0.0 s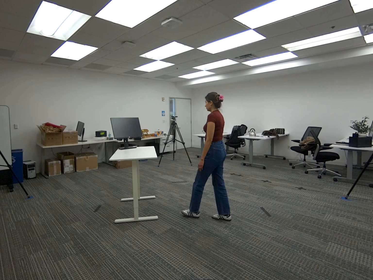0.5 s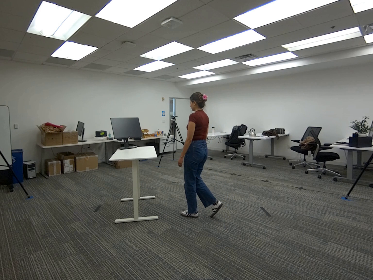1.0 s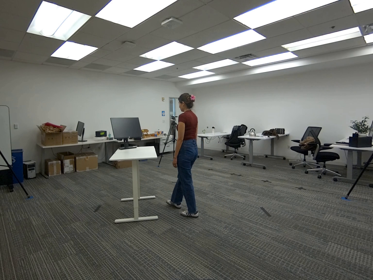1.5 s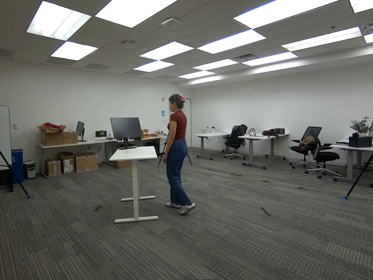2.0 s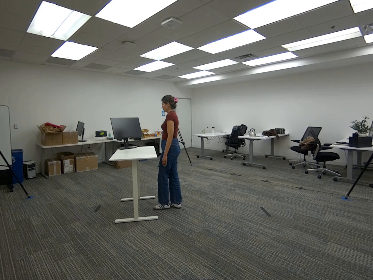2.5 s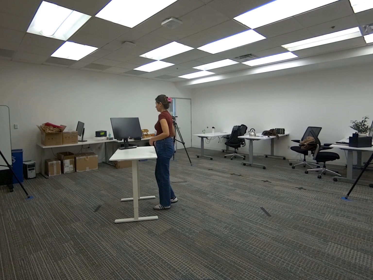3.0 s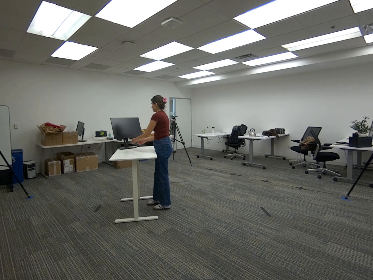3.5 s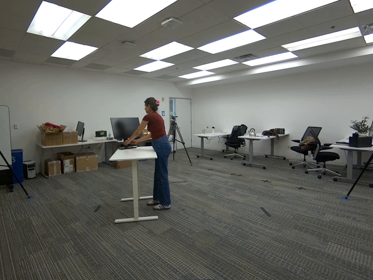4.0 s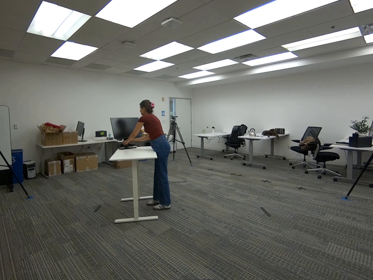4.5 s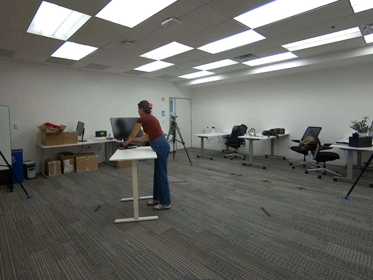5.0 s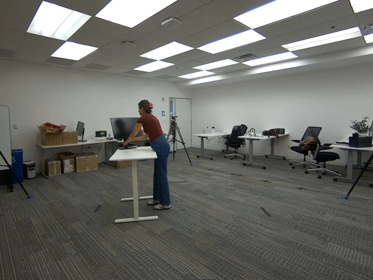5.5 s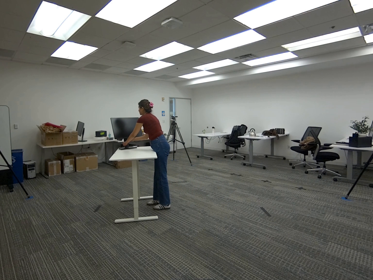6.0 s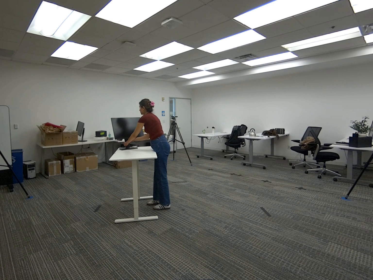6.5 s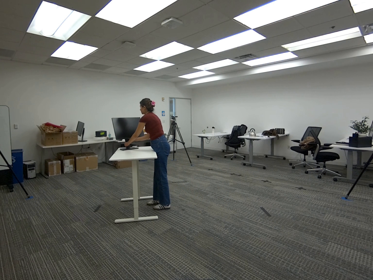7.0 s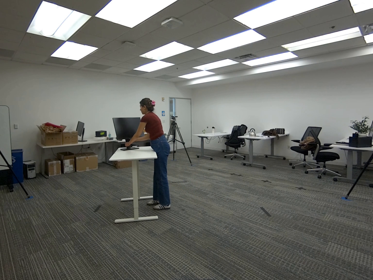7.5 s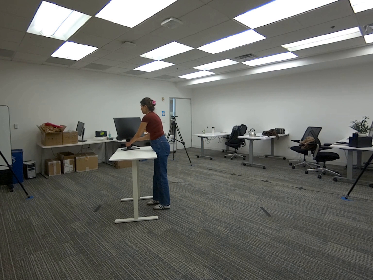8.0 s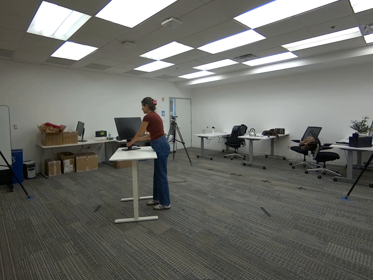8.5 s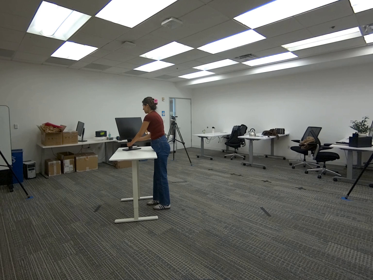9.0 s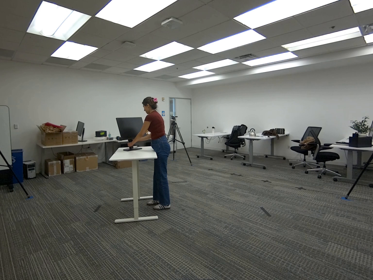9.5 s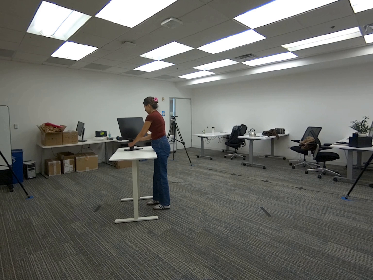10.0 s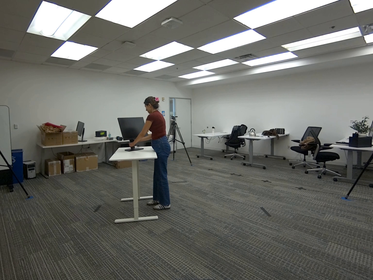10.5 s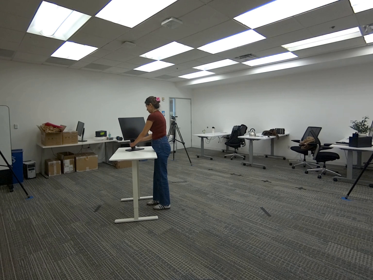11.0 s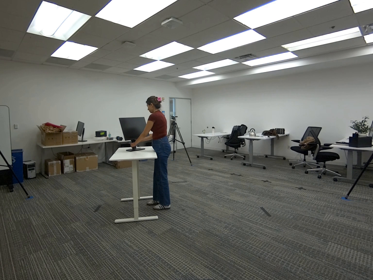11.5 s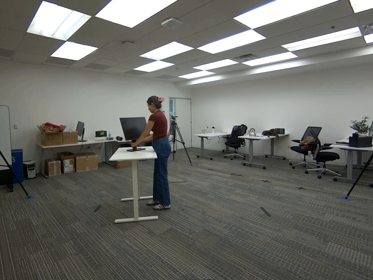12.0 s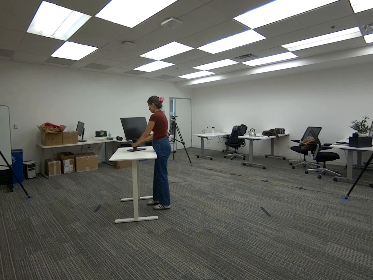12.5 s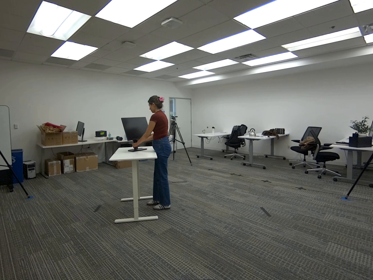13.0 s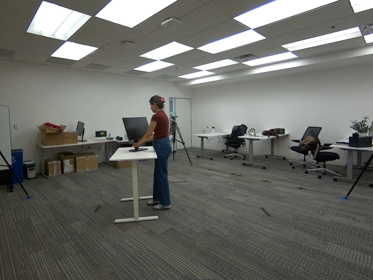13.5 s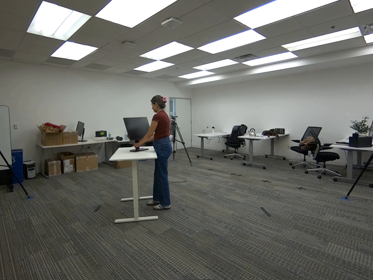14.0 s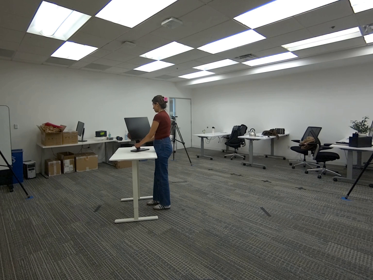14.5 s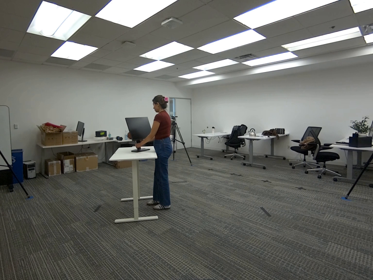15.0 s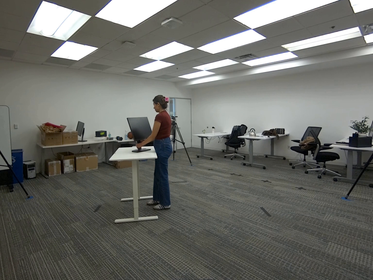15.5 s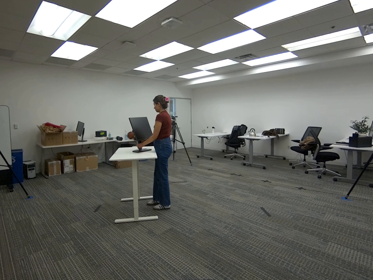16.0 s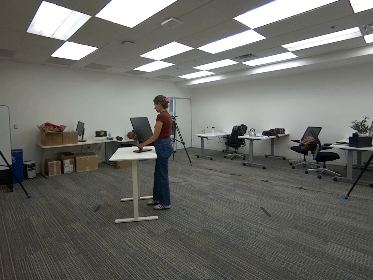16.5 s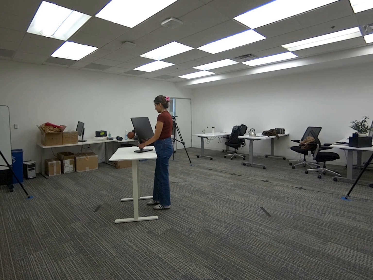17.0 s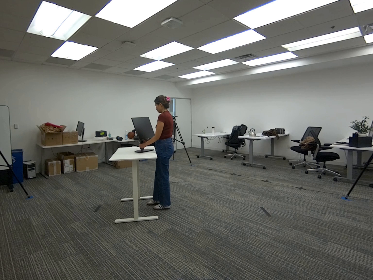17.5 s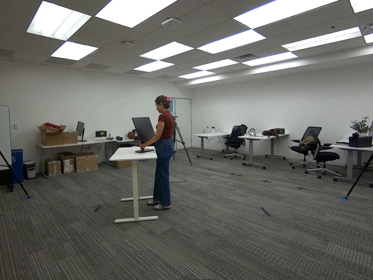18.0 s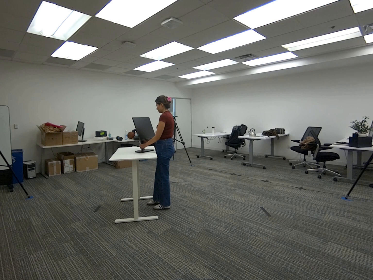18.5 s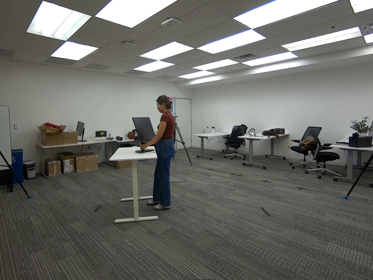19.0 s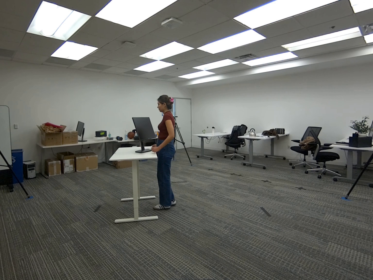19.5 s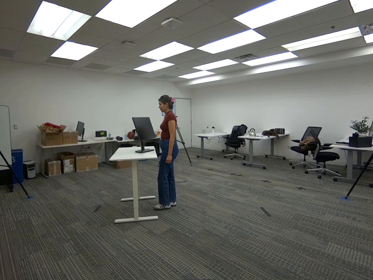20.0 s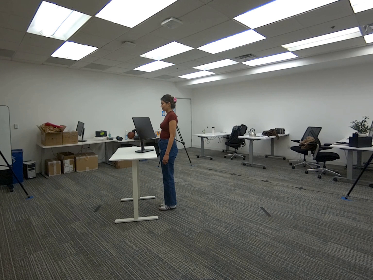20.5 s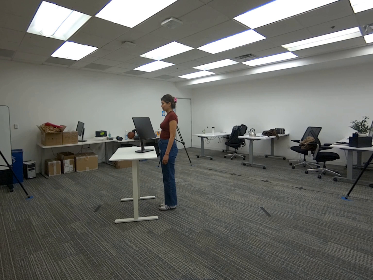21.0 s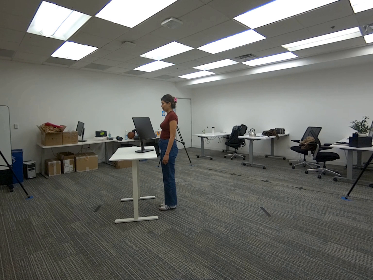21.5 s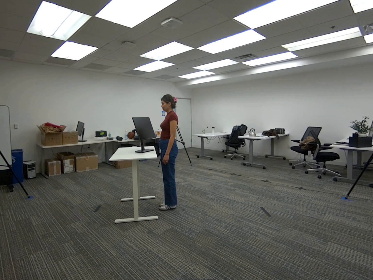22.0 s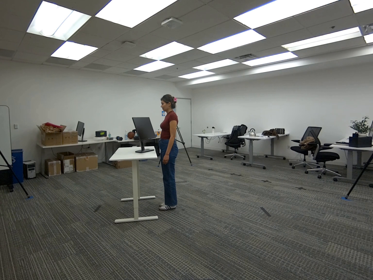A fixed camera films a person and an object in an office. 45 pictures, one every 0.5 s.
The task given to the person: Walk over to the monitor on the white desk and slide the monitor towards you.
